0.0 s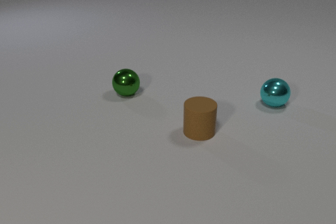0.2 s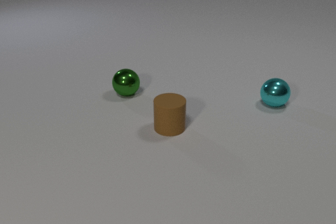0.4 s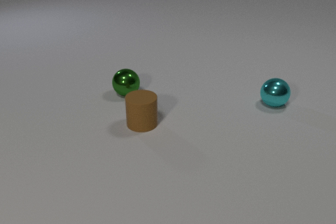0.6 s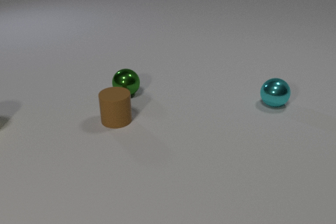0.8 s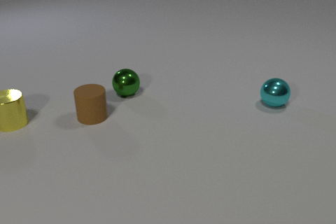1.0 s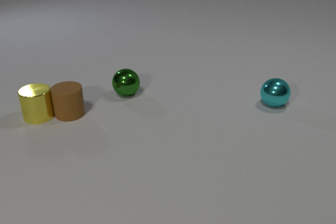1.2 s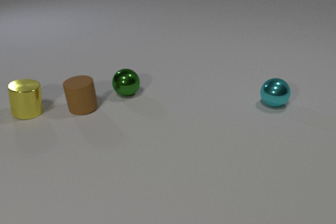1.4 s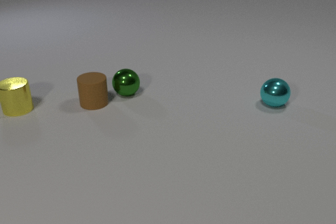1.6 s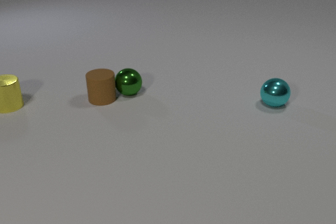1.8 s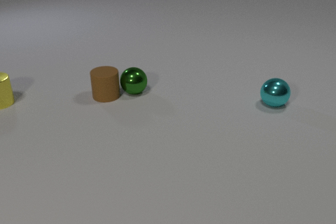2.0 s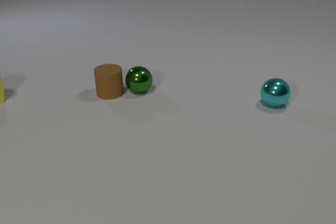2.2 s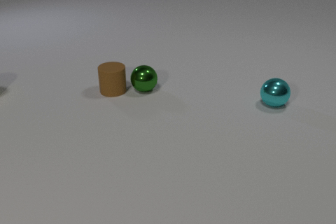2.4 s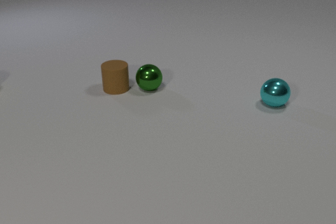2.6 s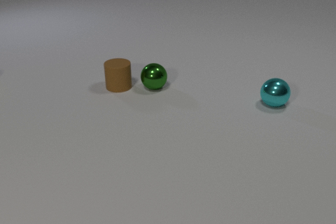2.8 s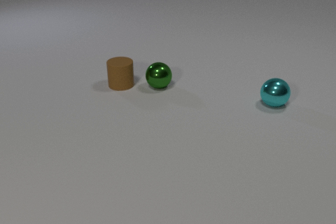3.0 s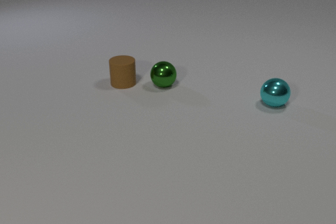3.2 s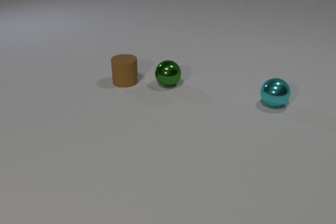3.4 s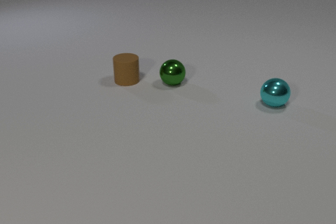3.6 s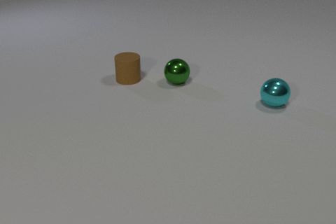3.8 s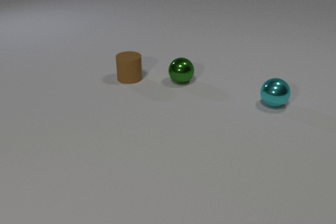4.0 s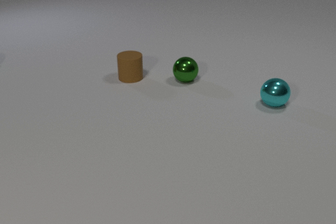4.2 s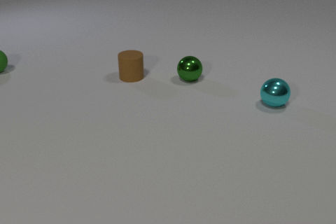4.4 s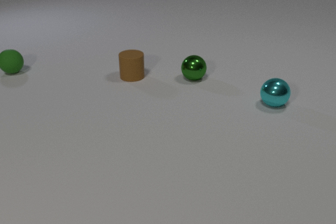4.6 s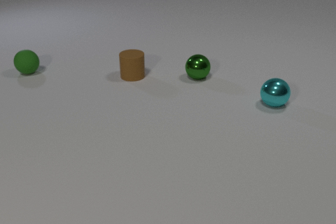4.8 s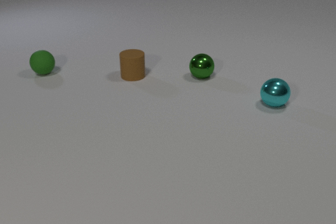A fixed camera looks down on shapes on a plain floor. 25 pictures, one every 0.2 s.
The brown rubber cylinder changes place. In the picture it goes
away from the camera.
The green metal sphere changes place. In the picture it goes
to the right.
0.0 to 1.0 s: The yellow metal cylinder comes in at the left edge, slides to the right. The brown rubber cylinder slides to the left. The yellow metal cylinder and the brown rubber cylinder collide.
1.0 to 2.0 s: The yellow metal cylinder slides away from the camera and to the left. The brown rubber cylinder slides to the right and away from the camera. The green metal sphere rolls to the right. The brown rubber cylinder and the green metal sphere collide.
2.0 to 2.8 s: The yellow metal cylinder leaves at the left edge. The brown rubber cylinder slides away from the camera and to the right. The green metal sphere rolls to the right and away from the camera.
2.8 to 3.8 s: The brown rubber cylinder slides away from the camera and to the right. The green metal sphere rolls to the right and away from the camera.
3.8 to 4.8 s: The brown rubber cylinder slides away from the camera. The green metal sphere rolls to the right and away from the camera. The green rubber sphere comes in at the left edge, rolls to the right and toward the camera.
What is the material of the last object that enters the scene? rubber.
What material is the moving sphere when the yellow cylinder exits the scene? metal.
How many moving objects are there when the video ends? 2.
